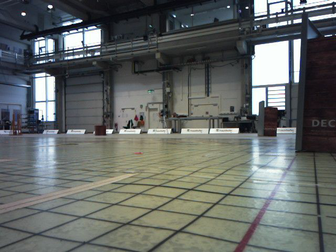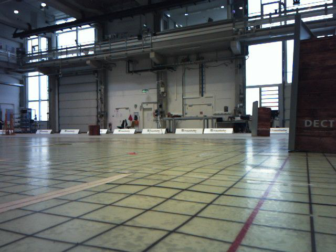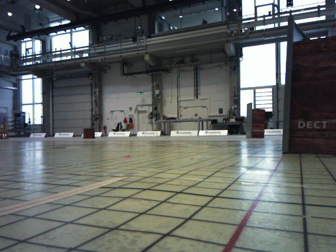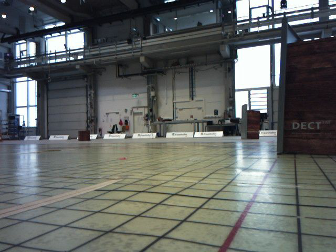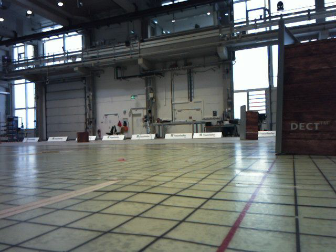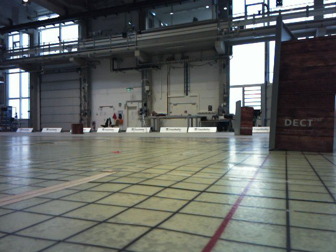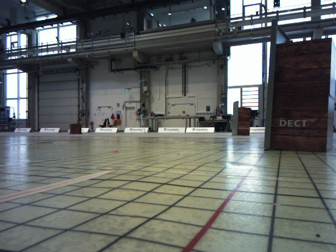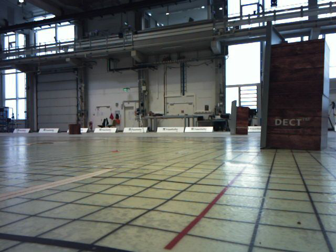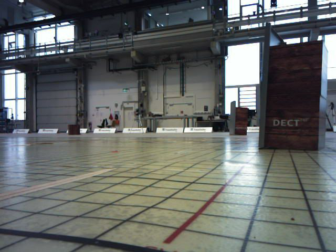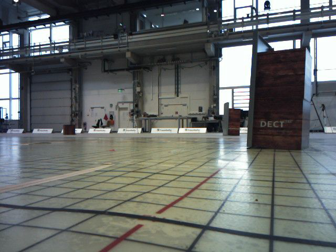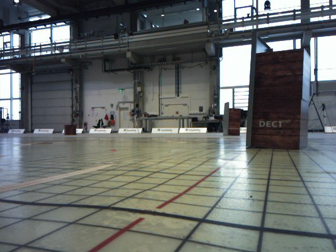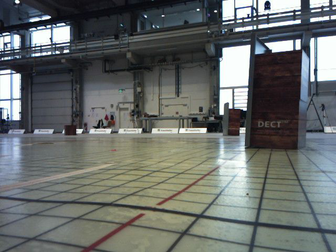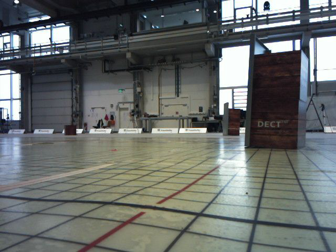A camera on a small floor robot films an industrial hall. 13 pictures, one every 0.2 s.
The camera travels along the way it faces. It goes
backward.
0.0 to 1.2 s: The camera shifts only a little, or ends up much as it began.
1.2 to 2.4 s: The camera travels backward, about 0.3 m, so what stands in front gets smaller.
The film runs backward here.
